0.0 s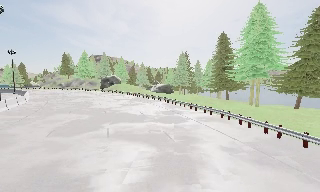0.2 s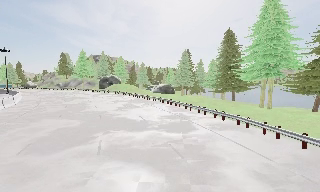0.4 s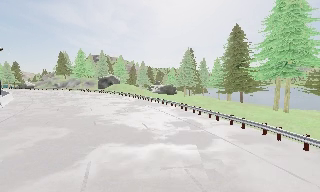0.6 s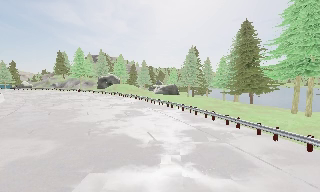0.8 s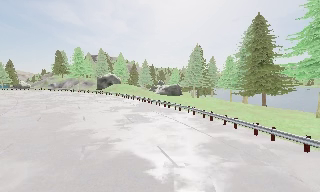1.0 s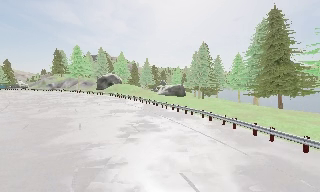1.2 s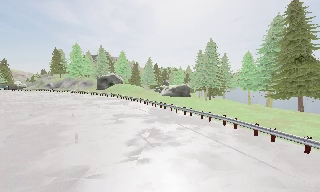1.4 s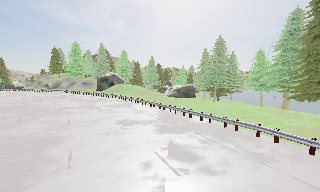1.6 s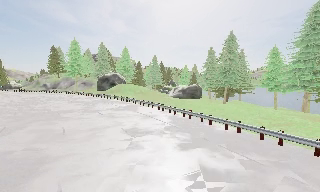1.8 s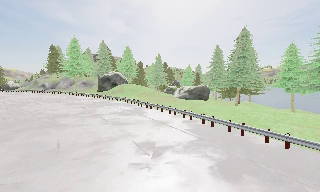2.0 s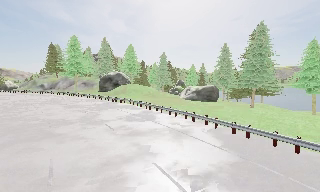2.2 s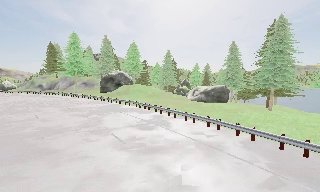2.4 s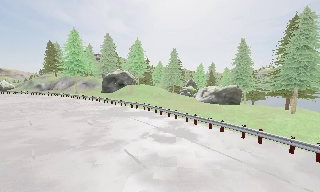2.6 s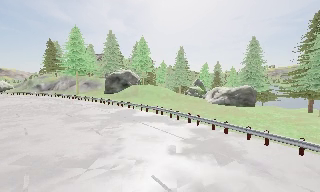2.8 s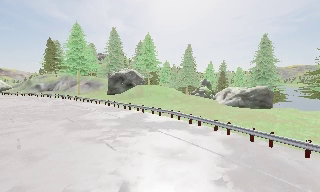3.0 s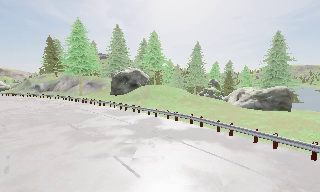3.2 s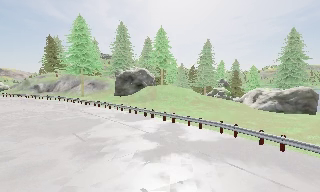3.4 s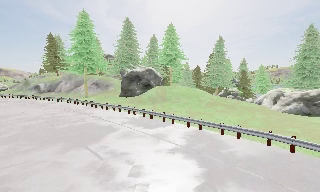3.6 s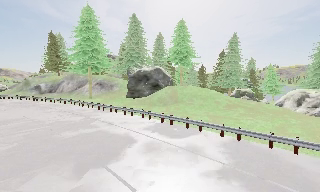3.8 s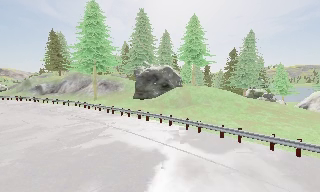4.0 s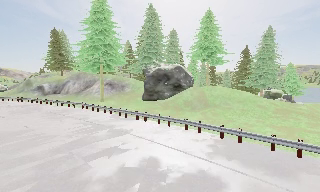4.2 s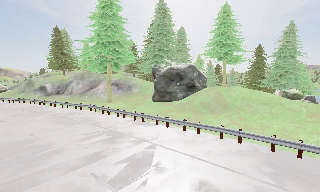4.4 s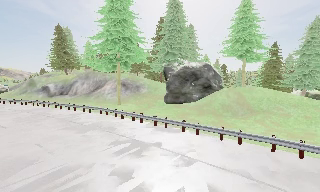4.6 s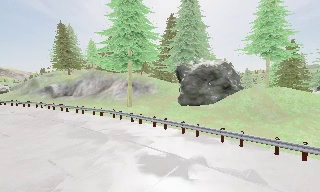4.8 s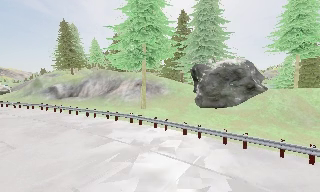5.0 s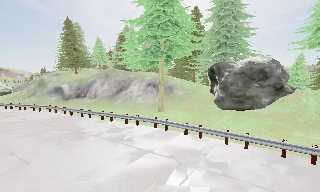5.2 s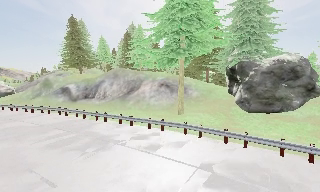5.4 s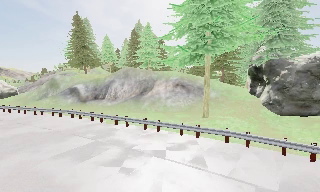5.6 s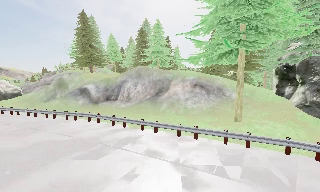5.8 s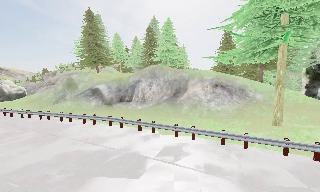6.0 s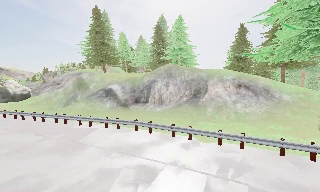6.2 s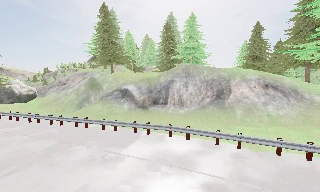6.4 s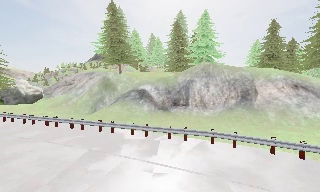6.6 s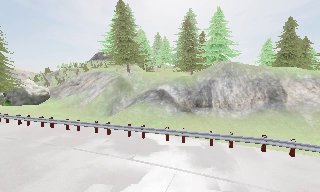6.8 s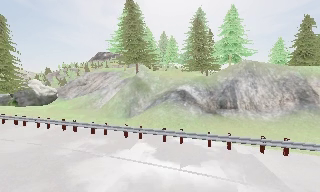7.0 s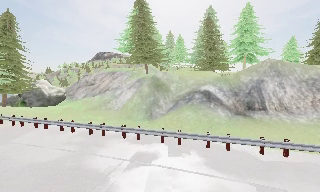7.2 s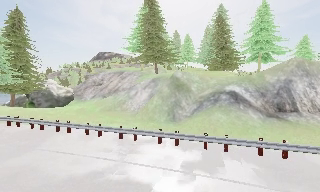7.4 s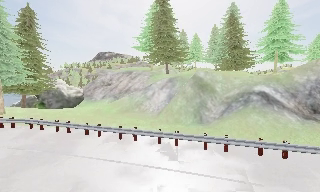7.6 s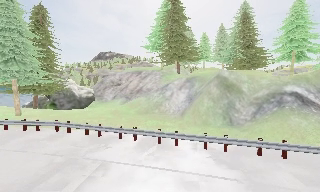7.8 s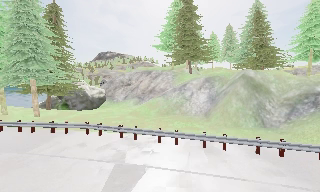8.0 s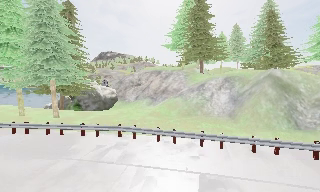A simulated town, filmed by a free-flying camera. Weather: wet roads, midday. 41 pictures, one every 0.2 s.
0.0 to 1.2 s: The camera travels forward, about 15 m, so what stands in front looms larger.
1.2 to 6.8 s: The camera travels forward and to its left, about 70 m, so what stands in front looms larger.
6.8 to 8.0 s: The camera travels to its left, about 14 m, so close, fixed things drift to the right.
The film runs forward here.
